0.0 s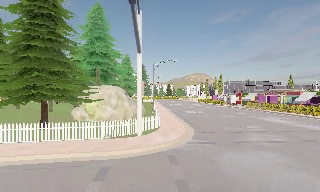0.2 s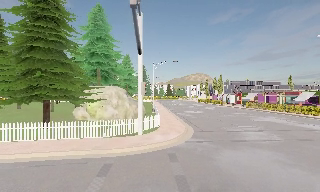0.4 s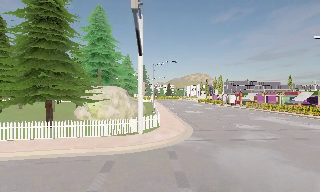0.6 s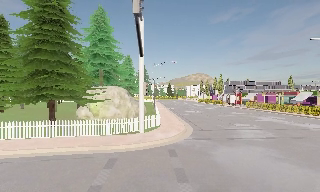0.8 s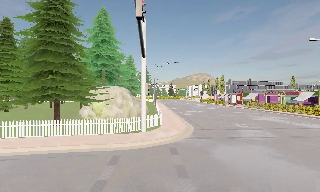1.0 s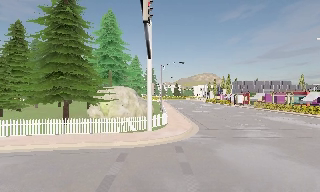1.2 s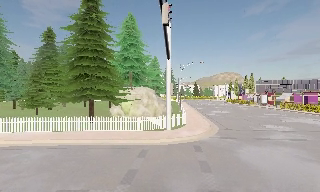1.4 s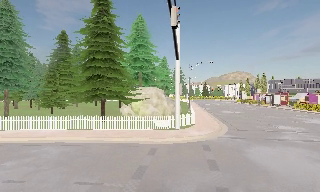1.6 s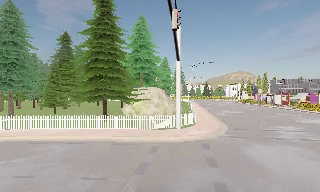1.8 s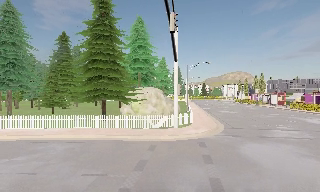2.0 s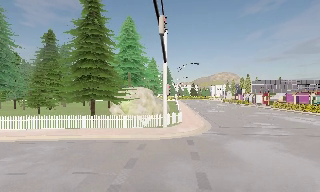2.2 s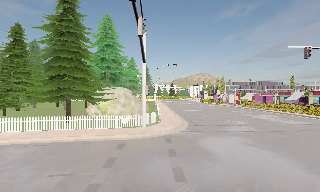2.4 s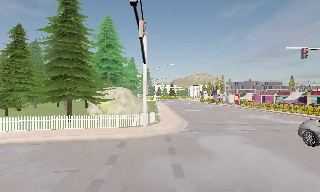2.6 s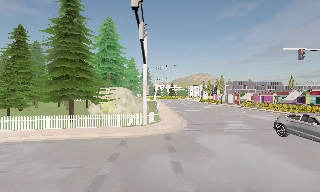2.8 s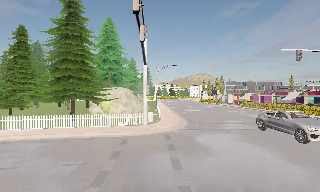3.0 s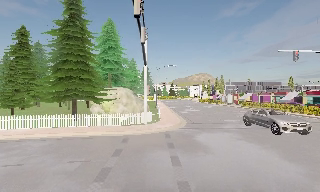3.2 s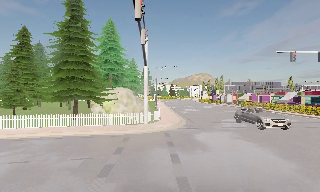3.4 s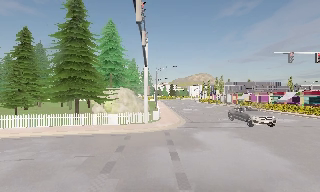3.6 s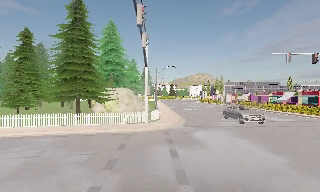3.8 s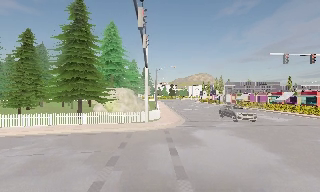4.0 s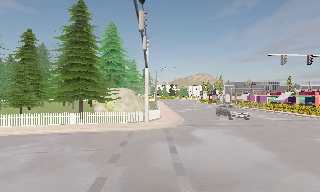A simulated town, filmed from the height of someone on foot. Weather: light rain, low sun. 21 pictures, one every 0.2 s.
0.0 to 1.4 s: The camera swings to its left by about 15 degrees, and the scene slides to the right. It travels backward, about 2 m, so what stands in front gets smaller.
1.4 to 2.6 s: The camera pans to its right, which is clockwise from overhead, by about 10 degrees. It travels backward, about 1.5 m, so what stands in front gets smaller.
2.6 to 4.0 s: The camera travels backward, about 2 m, so what stands in front gets smaller.
The film runs backward here.
